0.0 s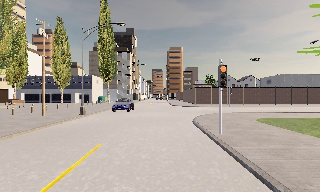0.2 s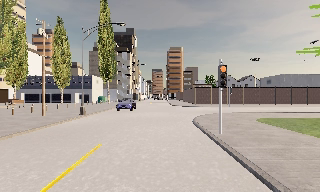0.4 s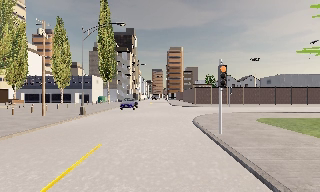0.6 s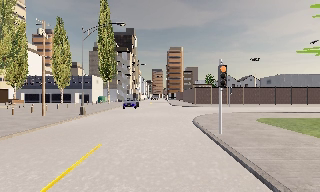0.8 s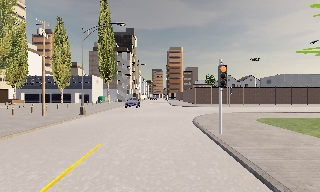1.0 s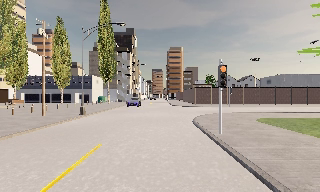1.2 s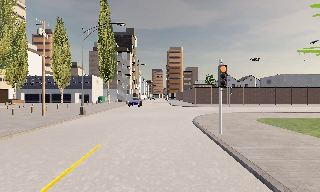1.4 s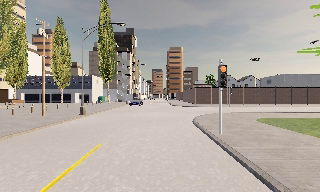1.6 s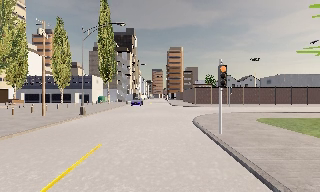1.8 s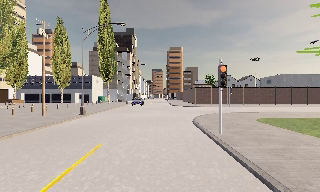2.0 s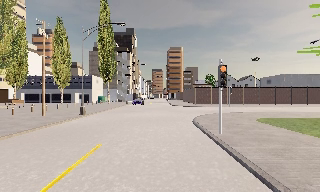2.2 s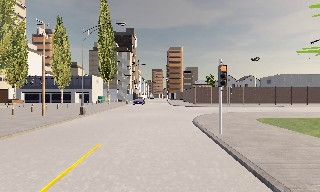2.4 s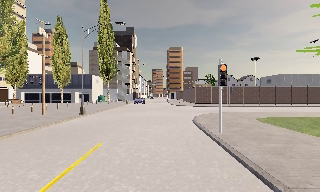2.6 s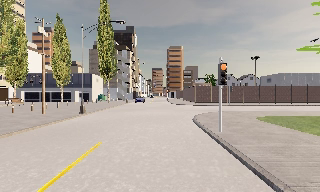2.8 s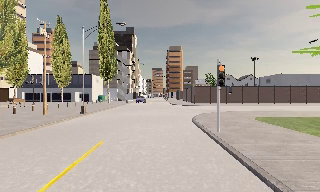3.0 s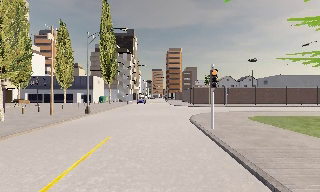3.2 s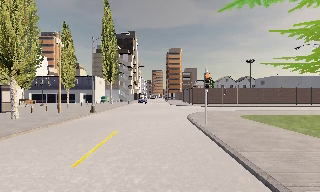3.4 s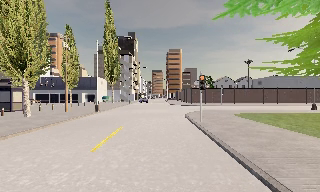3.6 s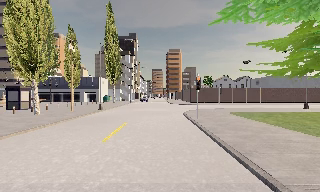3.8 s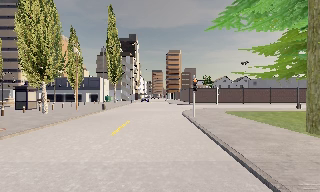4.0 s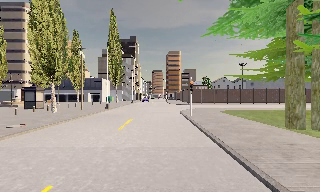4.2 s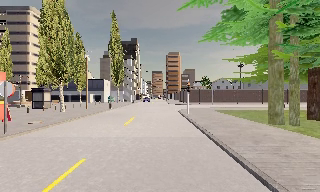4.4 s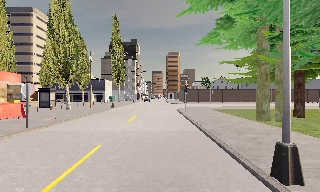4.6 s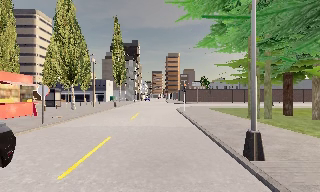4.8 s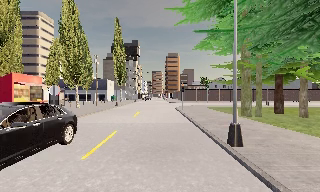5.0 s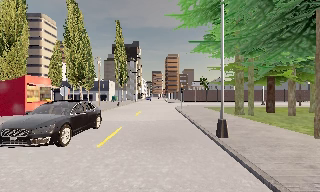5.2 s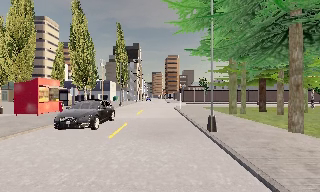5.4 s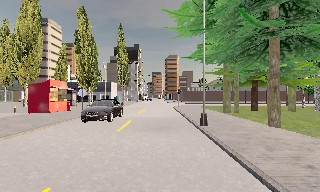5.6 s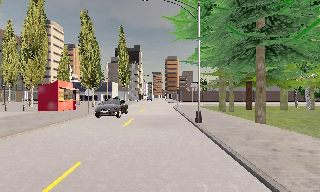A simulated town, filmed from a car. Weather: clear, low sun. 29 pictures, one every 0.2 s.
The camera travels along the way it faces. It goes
backward.
0.0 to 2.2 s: The camera keeps its place and its aim.
2.2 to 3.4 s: The camera travels backward, about 3 m, so what stands in front gets smaller. It gains speed.
3.4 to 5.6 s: The camera travels backward, about 12 m, so what stands in front gets smaller.
The film runs backward here.
